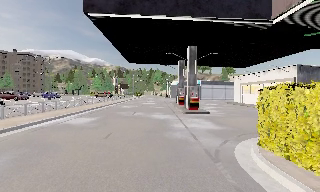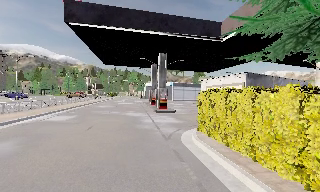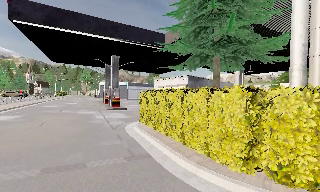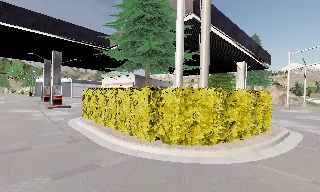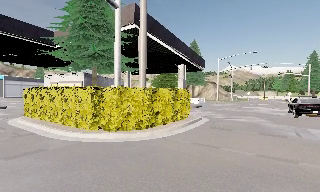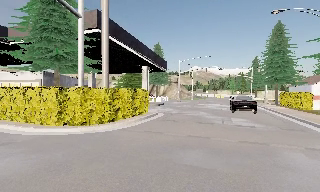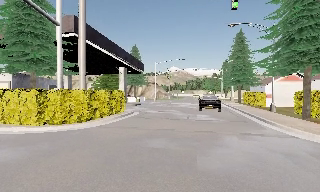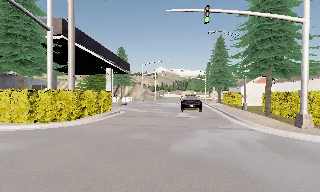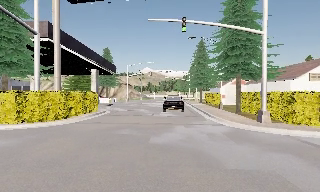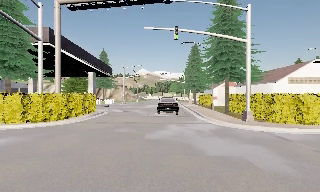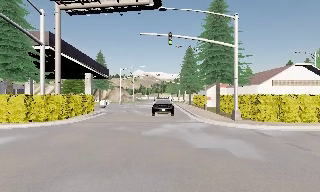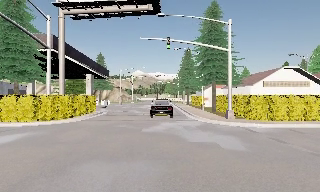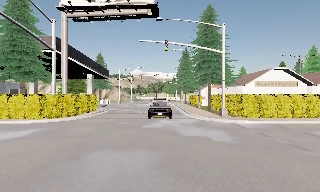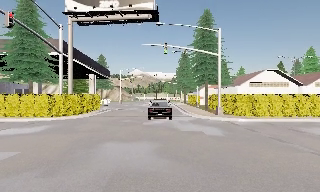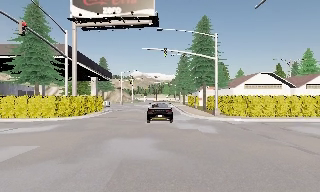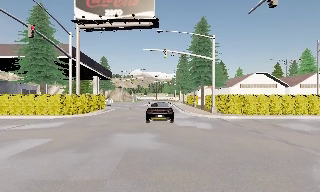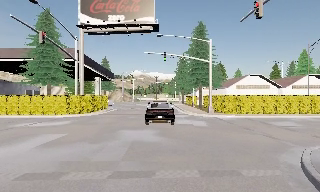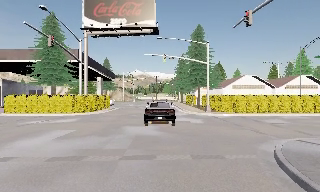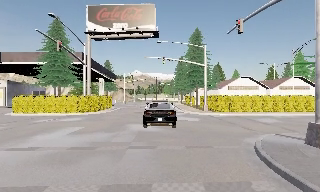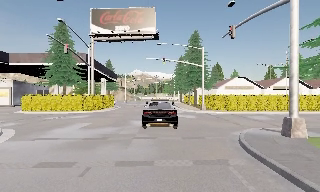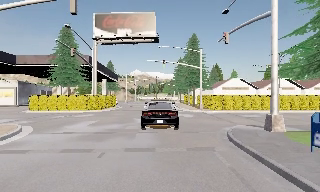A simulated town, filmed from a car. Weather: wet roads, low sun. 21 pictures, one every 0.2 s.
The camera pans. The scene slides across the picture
to the left.
The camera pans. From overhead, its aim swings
clockwise.
0.0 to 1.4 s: The scene slides to the left, as the camera pans about 80 degrees to its right. It travels backward, about 12 m. It loses speed.
1.4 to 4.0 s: The camera travels backward, about 12 m, so what stands in front gets smaller.
The film runs backward here.
